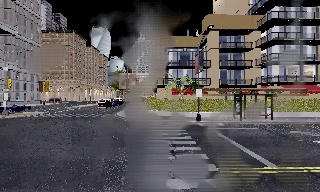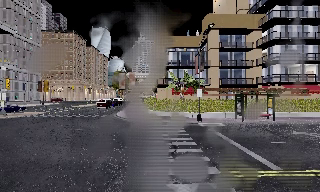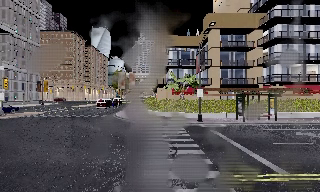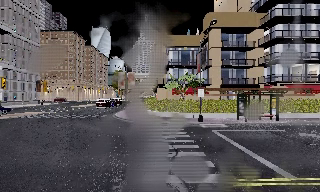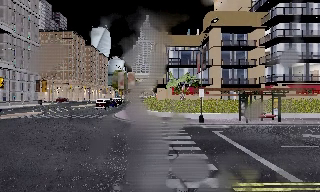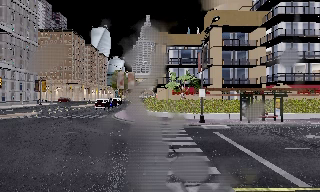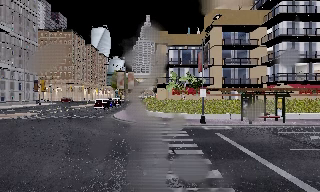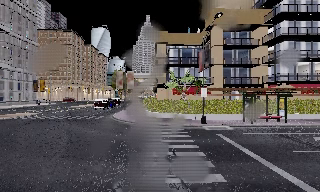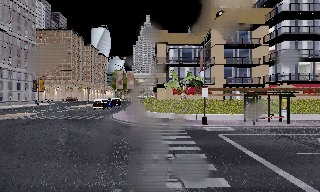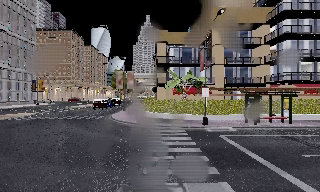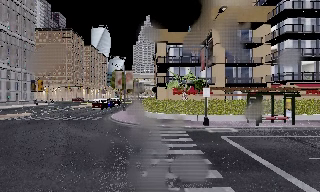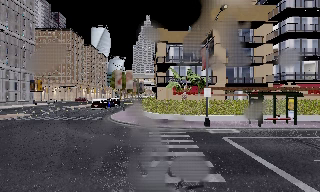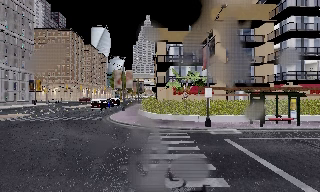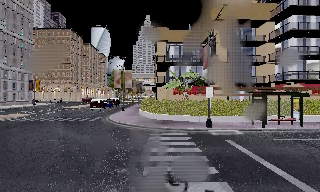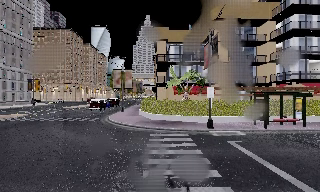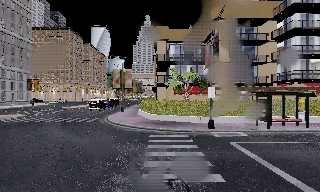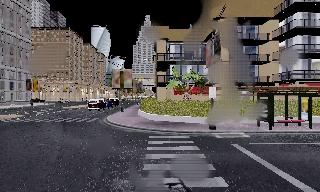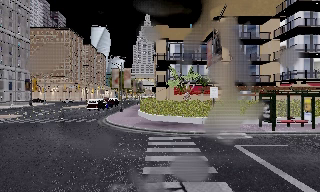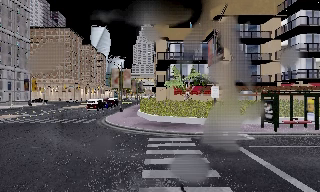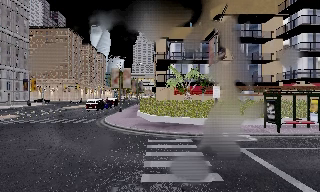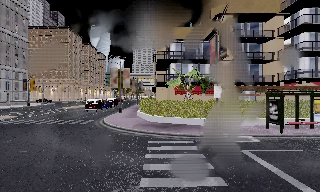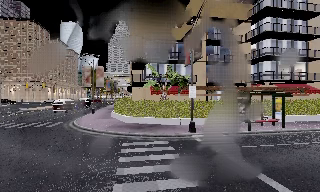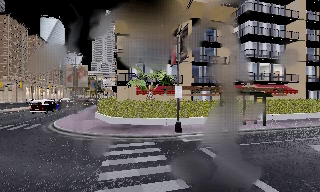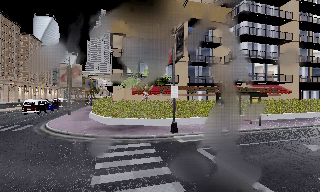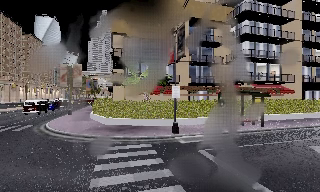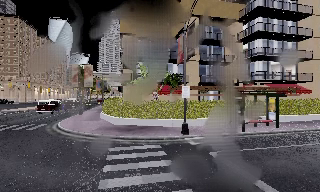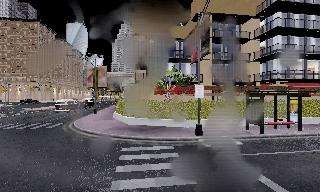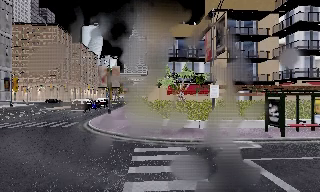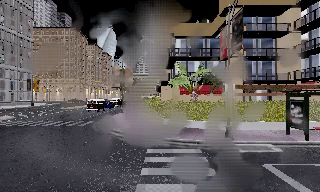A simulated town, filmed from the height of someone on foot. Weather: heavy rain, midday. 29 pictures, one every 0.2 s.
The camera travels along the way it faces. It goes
forward.
0.0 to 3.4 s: The camera travels forward, about 4.5 m, so what stands in front looms larger.
3.4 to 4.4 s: The camera pans to its right, which is clockwise from overhead, by about 15 degrees. It travels forward, about 1 m, so what stands in front looms larger.
4.4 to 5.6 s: The camera pans to its left, which is counterclockwise from overhead, by about 15 degrees. It travels forward, about 1 m, so what stands in front looms larger.
The film runs forward here.
